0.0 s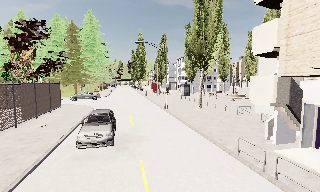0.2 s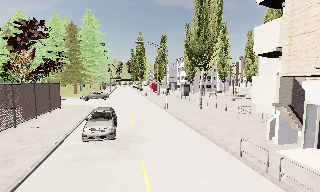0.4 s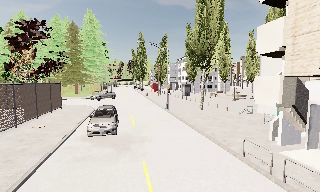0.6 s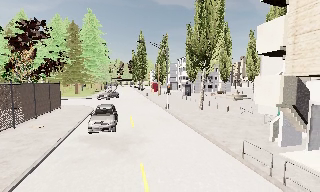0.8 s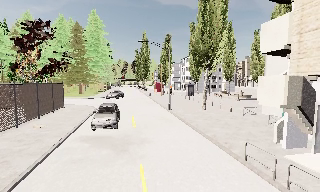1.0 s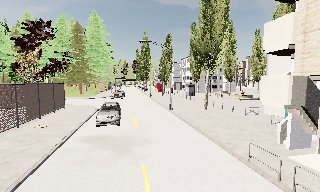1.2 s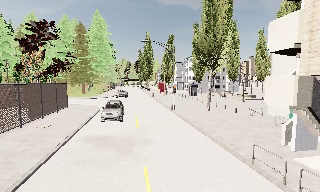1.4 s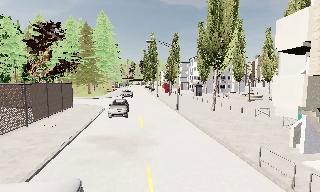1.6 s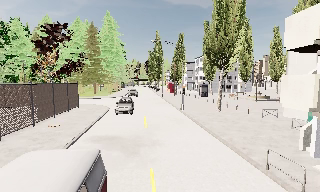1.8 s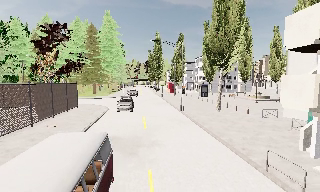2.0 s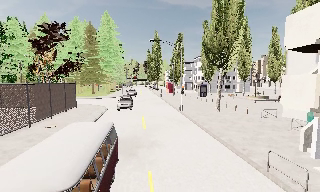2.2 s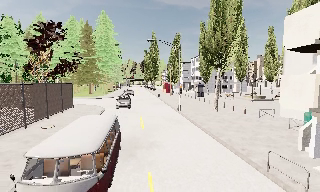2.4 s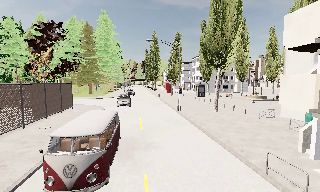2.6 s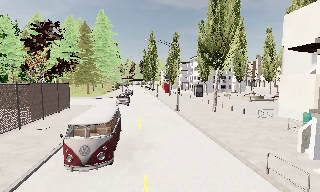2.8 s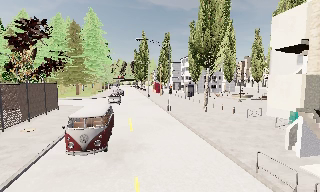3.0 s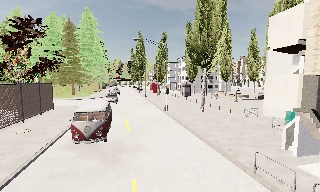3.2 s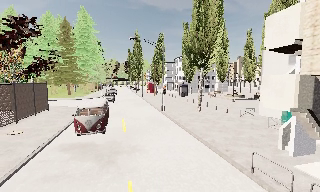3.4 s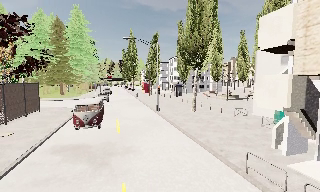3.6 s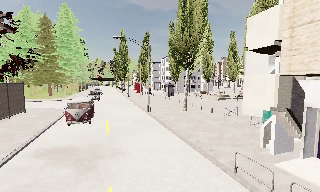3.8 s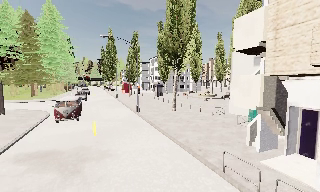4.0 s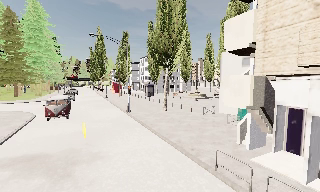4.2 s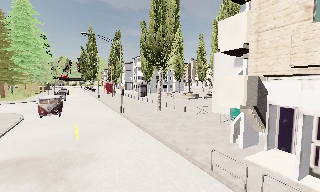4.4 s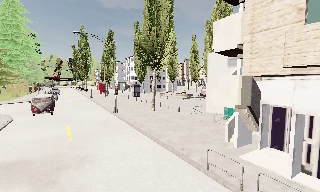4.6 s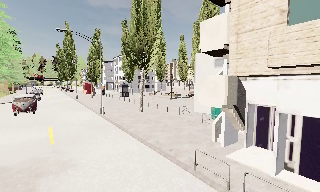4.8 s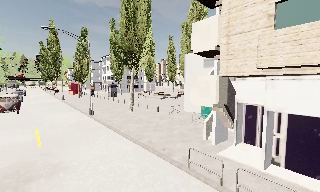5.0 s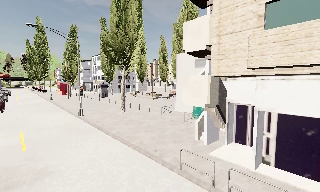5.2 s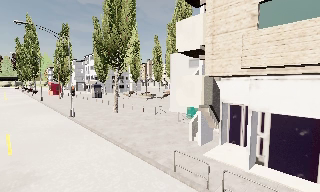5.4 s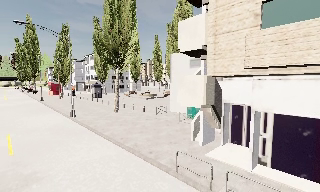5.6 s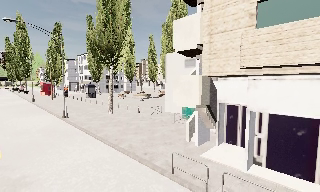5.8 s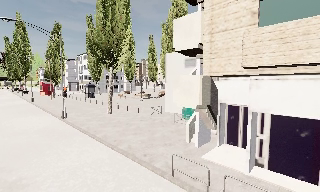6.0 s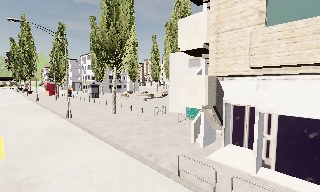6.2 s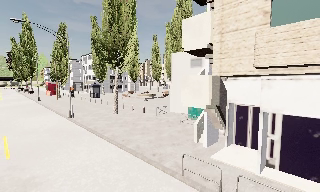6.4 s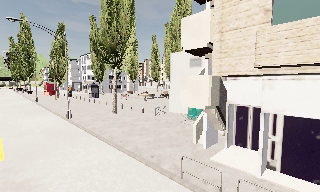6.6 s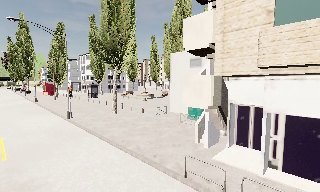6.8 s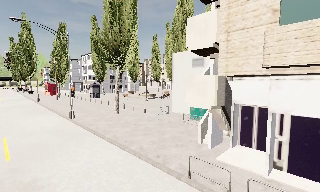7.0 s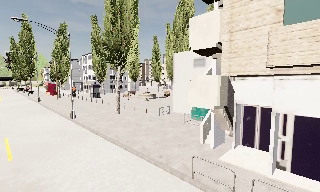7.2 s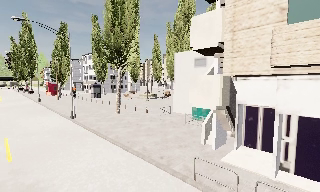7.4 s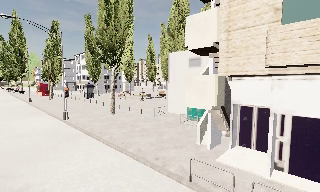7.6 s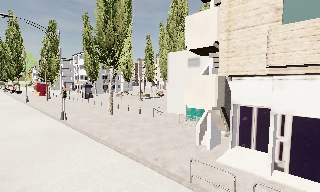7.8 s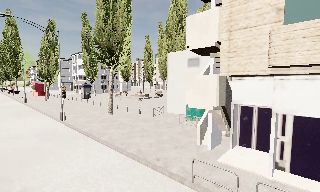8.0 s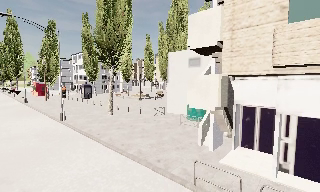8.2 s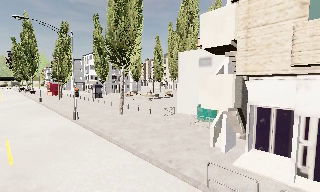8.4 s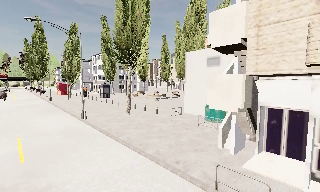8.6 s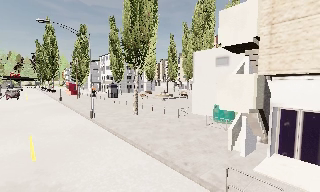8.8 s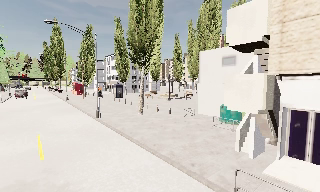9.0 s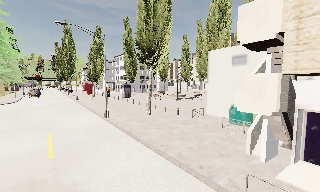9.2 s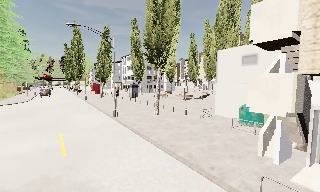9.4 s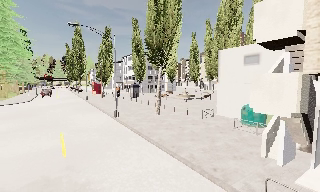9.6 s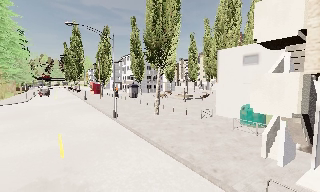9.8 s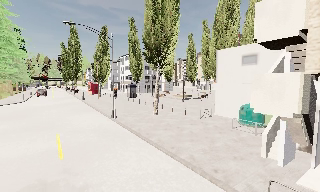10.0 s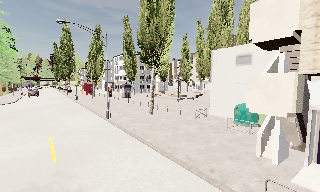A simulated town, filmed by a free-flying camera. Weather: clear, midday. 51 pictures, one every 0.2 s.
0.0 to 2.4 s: The camera travels forward, about 1 m, so what stands in front looms larger.
2.4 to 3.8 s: The camera pans to its right, which is clockwise from overhead, by about 15 degrees. It travels forward, about 0.5 m, so what stands in front looms larger.
3.8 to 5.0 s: The camera pans to its right, which is clockwise from overhead, by about 20 degrees.
5.0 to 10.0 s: The camera travels forward and to its left, about 2 m, so what stands in front looms larger.
The film runs backward here.
